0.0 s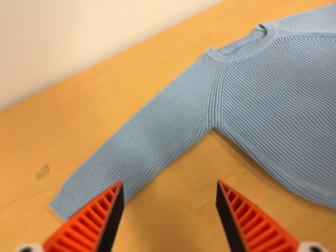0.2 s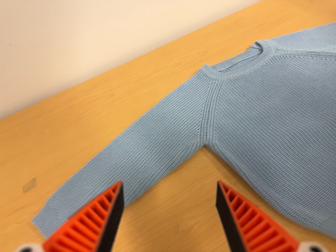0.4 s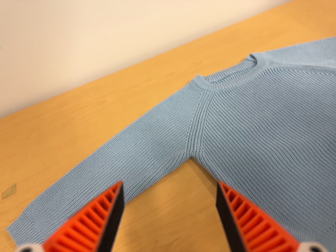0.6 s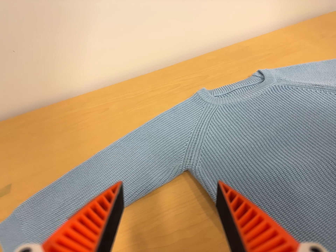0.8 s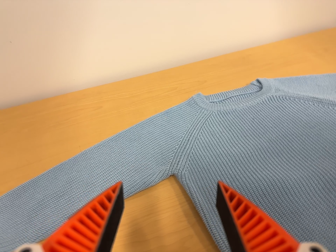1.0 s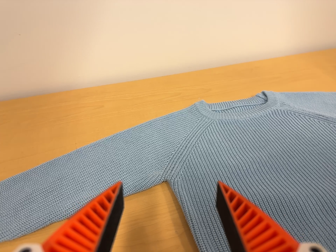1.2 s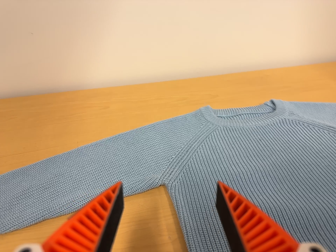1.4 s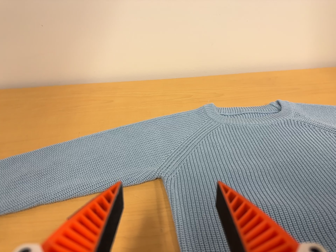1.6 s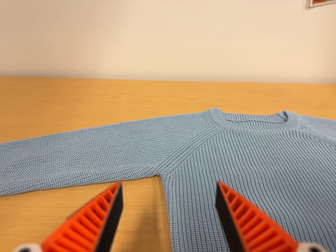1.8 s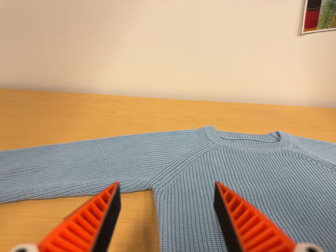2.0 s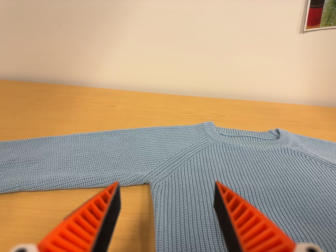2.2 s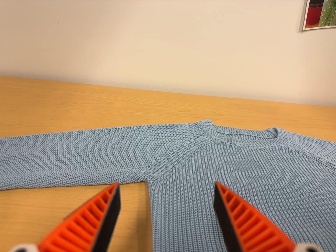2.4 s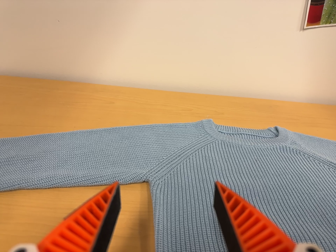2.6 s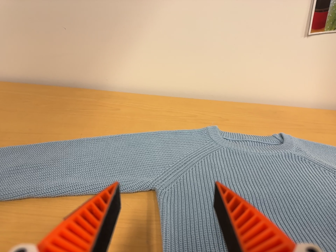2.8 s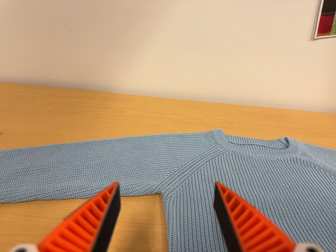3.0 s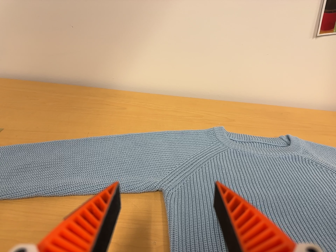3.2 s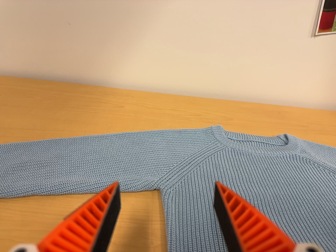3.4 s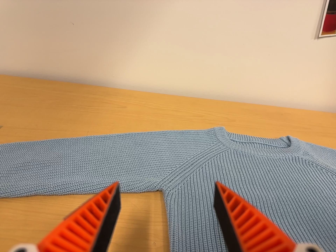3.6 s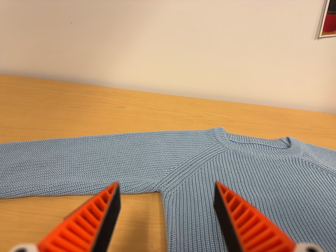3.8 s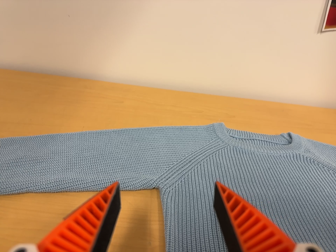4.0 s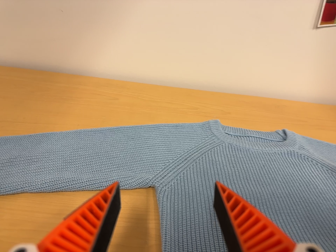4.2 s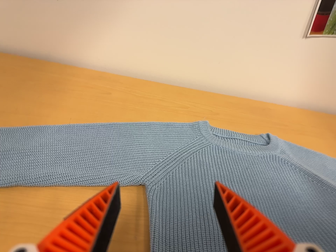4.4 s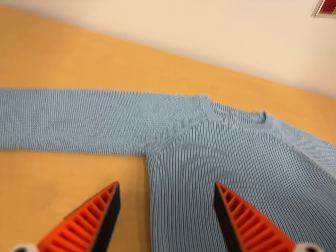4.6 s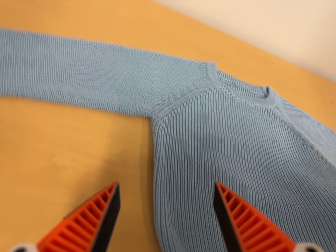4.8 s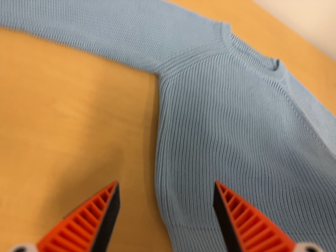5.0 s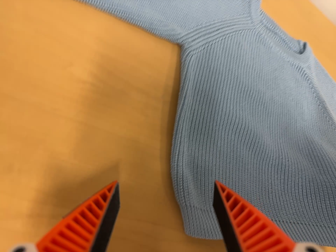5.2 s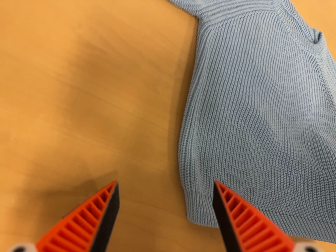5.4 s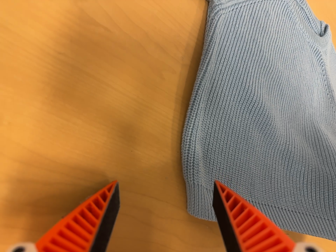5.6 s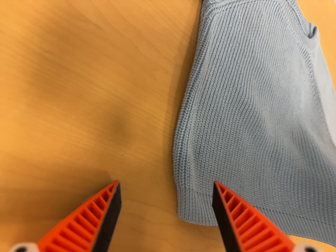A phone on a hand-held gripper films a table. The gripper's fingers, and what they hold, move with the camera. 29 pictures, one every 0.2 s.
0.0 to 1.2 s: The camera travels to its right and forward, about 14 cm. Its aim tips toward the top of its view by about 15 degrees, and the scene shifts downward. It rolls about its line of sight by about 20 degrees, and the scene rotates clockwise.
1.2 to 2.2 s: The camera travels toward the bottom of its view, about 5 cm. It rolls about its line of sight by about 10 degrees, and the scene rotates clockwise.
2.2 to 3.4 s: The camera shifts only a little, or ends up much as it began.
3.4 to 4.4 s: The camera travels toward the top of its view, about 5 cm. Its aim tips toward the bottom of its view by about 15 degrees, and the scene shifts upward.
4.4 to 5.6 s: The camera pans to its right by about 15 degrees. It travels to its left and forward, about 16 cm. Its aim tips toward the bottom of its view by about 30 degrees, and the scene shifts upward. It rolls about its line of sight by about 25 degrees, and the scene rotates clockwise.
The film runs forward here.
